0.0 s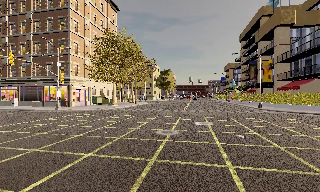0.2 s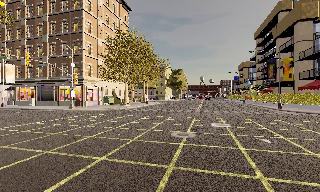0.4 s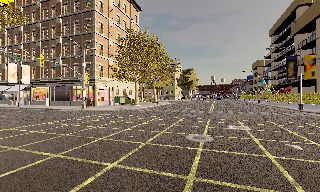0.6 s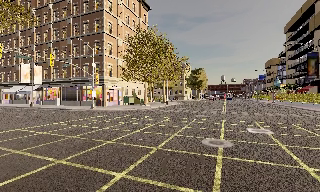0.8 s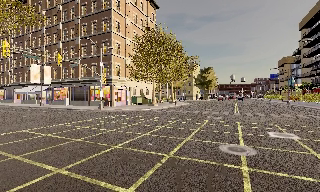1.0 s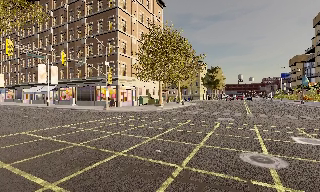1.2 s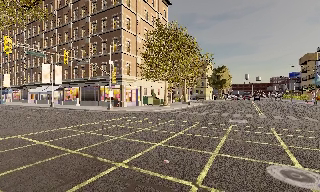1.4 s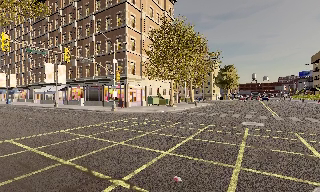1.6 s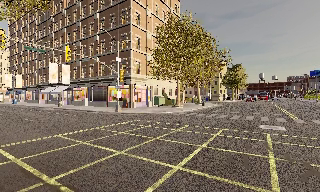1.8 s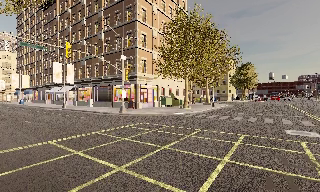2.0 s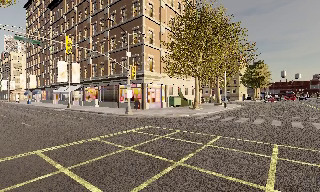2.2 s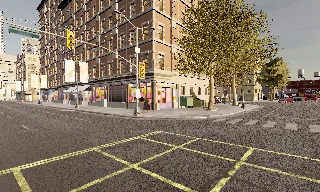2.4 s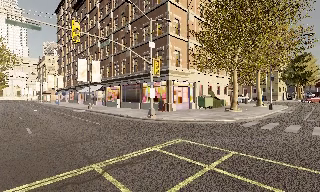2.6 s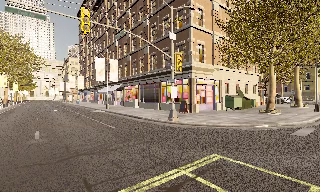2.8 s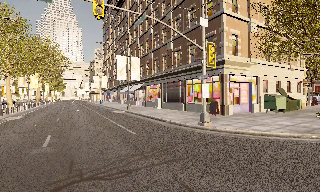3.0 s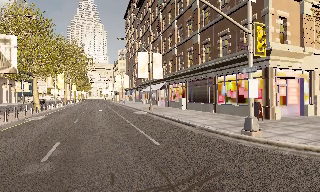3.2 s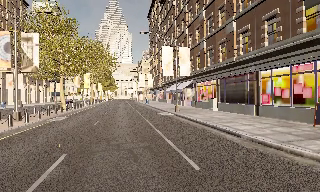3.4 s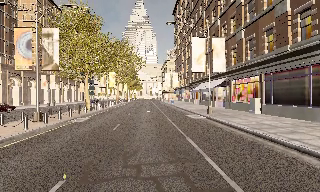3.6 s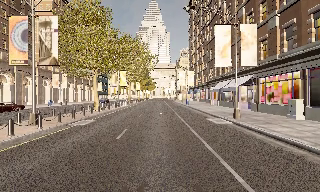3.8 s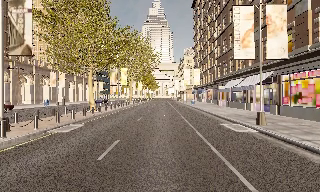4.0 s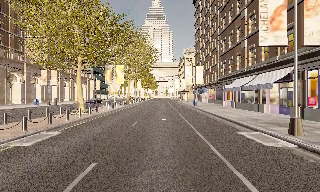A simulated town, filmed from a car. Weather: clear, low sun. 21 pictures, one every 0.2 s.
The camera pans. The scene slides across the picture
to the right.
The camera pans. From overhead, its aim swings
counterclockwise.
0.0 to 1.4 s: The camera pans to its left, which is counterclockwise from overhead, by about 20 degrees. It travels forward, about 4.5 m, so what stands in front looms larger. It gains speed.
1.4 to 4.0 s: The camera swings to its left by about 60 degrees, and the scene slides to the right. It travels forward, about 20 m. It gains speed.
The film runs forward here.
